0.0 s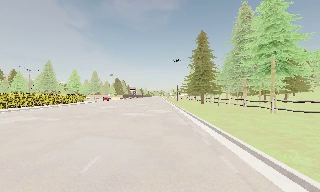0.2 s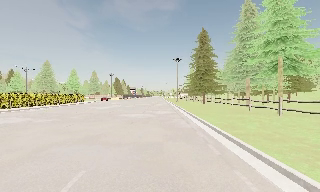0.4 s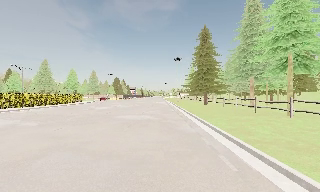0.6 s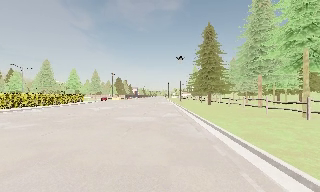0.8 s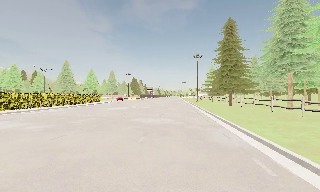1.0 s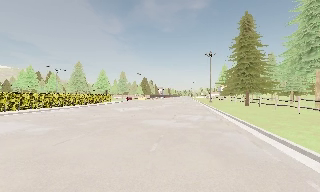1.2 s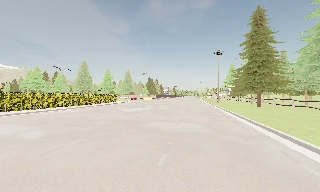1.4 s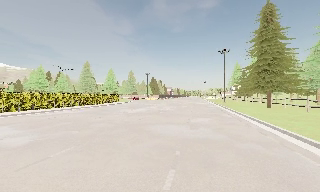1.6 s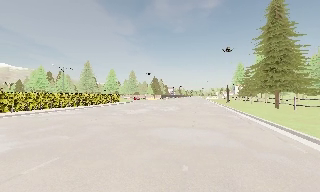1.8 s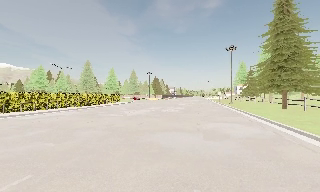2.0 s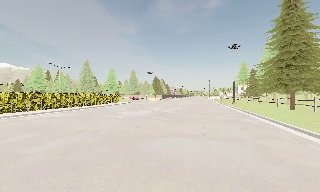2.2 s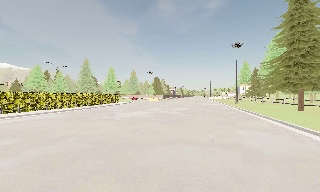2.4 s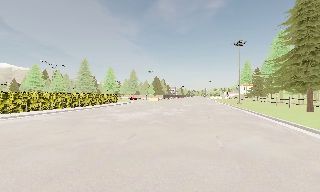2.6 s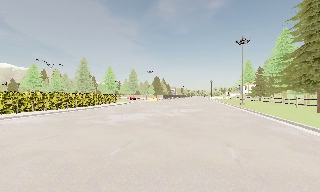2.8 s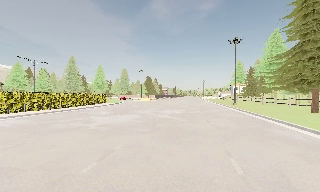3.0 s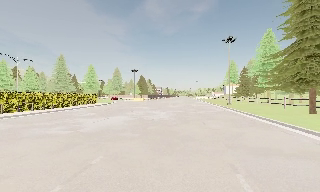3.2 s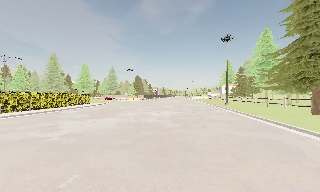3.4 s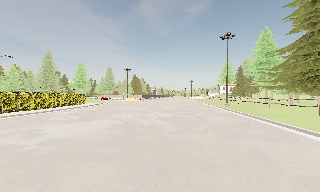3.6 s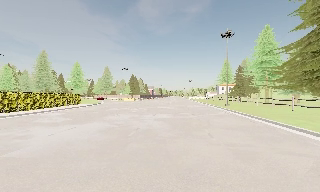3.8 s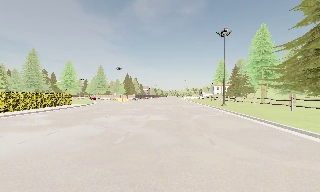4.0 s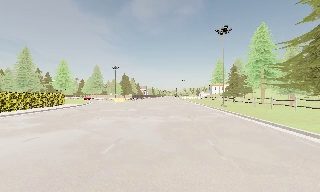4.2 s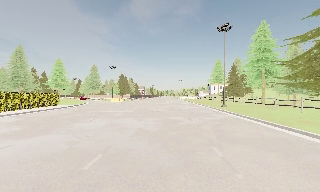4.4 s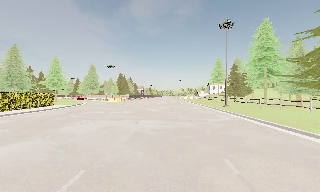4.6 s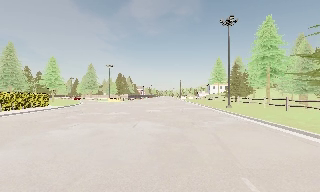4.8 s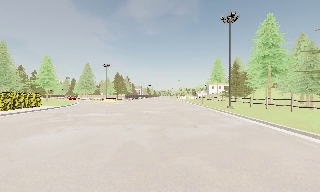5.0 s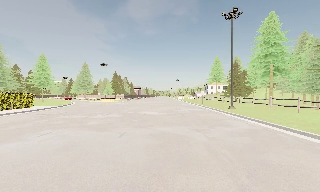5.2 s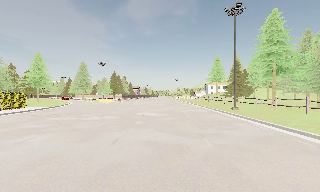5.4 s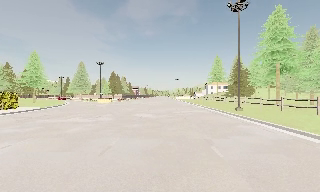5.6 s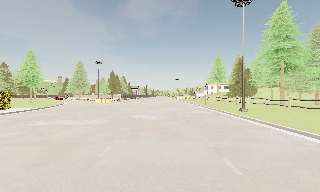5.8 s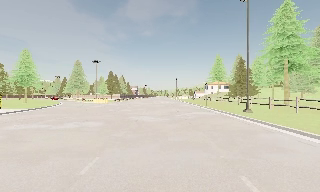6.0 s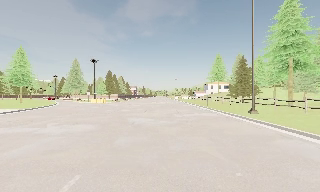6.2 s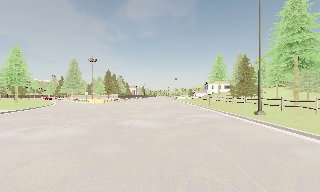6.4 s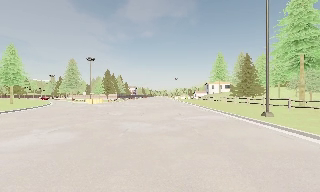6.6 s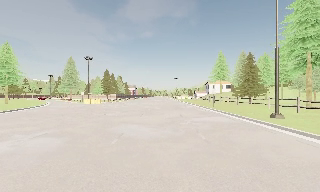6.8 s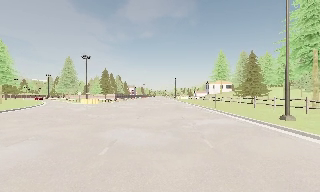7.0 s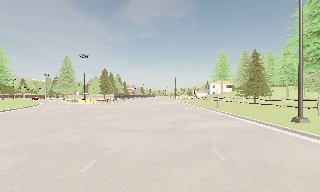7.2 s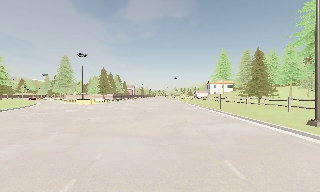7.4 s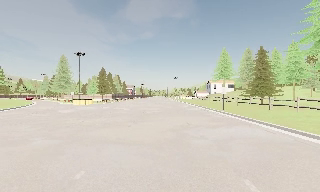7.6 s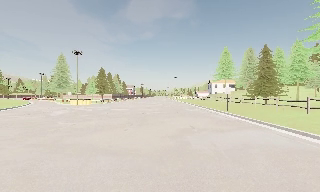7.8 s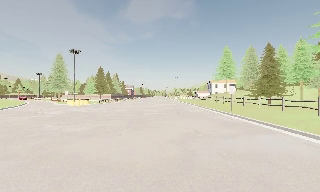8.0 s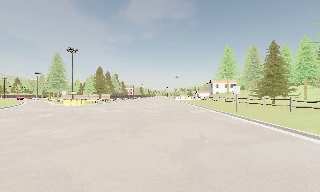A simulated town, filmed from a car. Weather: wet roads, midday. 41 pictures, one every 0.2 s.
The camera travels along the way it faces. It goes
forward.
0.0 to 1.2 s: The camera pans to its left, which is counterclockwise from overhead, by about 10 degrees. It travels forward, about 6 m, so what stands in front looms larger.
1.2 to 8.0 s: The camera pans to its right, which is clockwise from overhead, by about 10 degrees. It travels forward, about 35 m, so what stands in front looms larger.
The film runs forward here.
